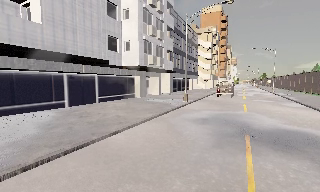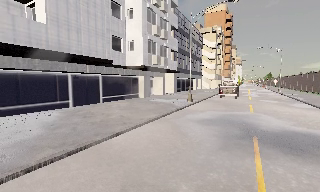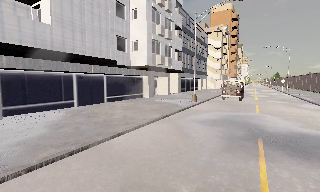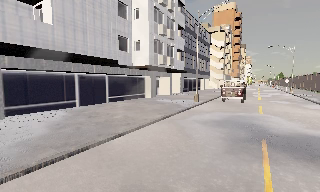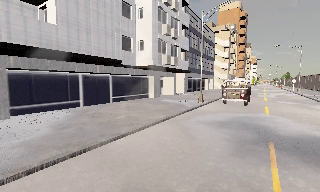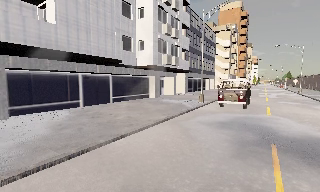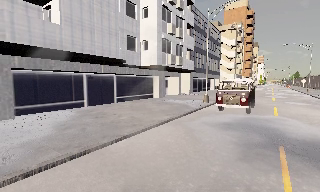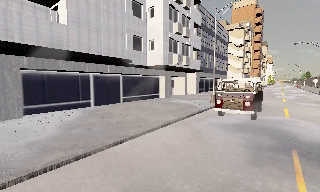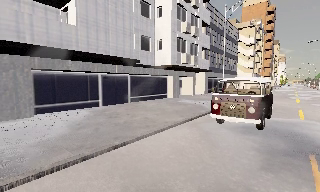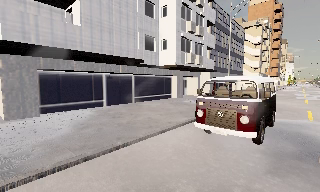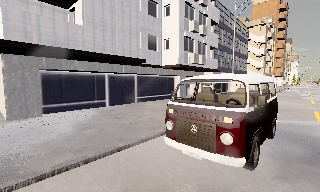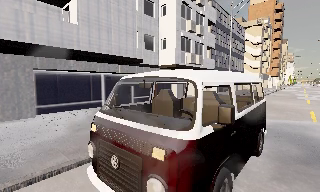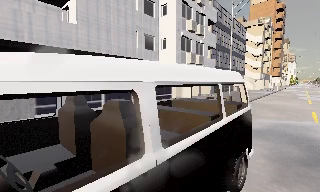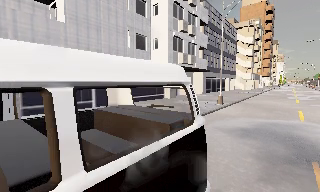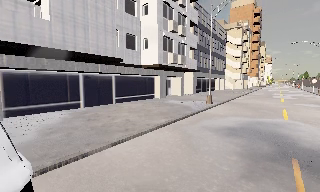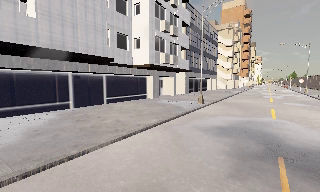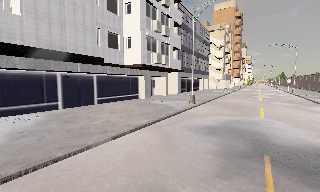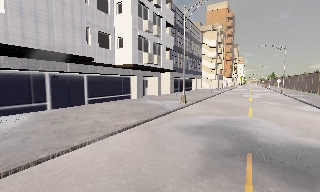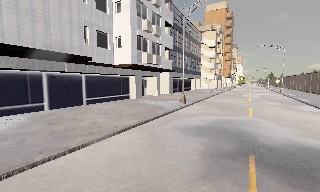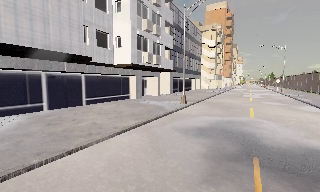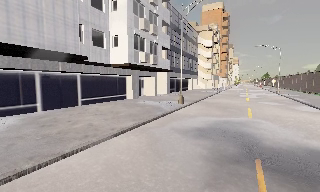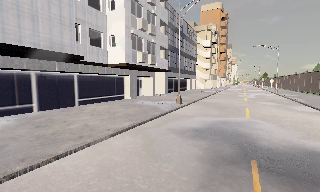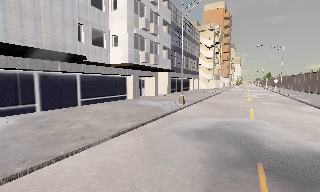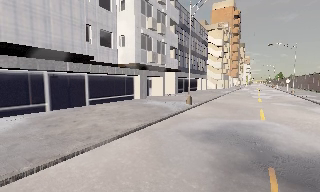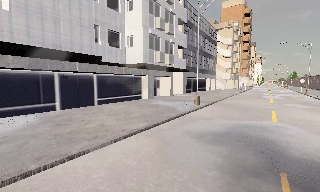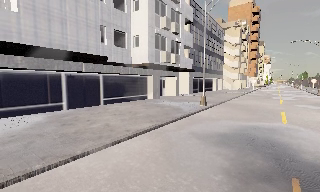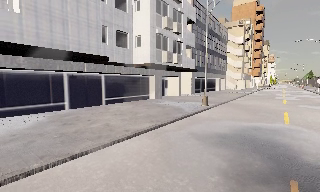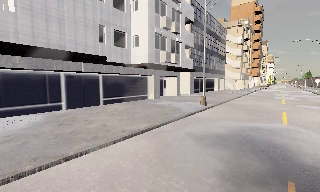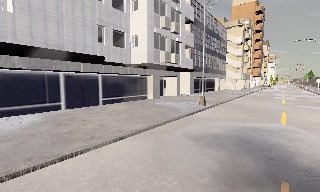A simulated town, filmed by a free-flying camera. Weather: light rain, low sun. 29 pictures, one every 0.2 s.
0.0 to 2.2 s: The camera swings to its left by about 15 degrees, and the scene slides to the right. It travels forward, about 1 m, so what stands in front looms larger.
2.2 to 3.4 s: The camera swings to its right by about 10 degrees, and the scene slides to the left. It travels to its right, about 1 m, so close, fixed things drift to the left.
3.4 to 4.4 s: The camera travels forward, about 0.5 m, so what stands in front looms larger.
4.4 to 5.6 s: The camera shifts only a little, or ends up much as it began.
The film runs forward here.
